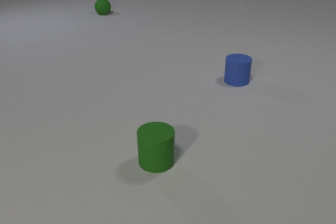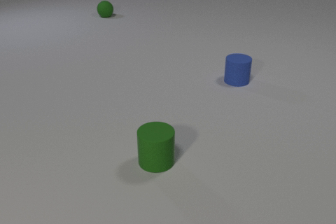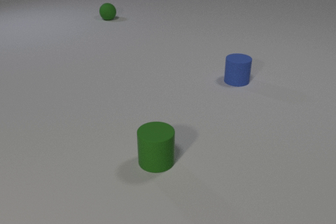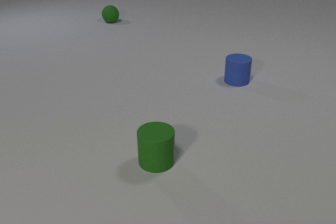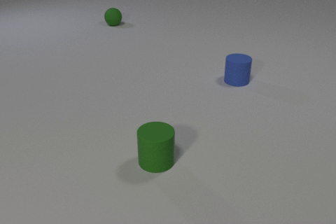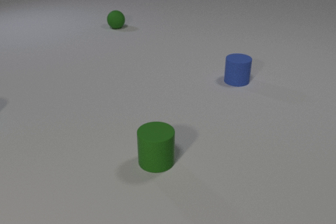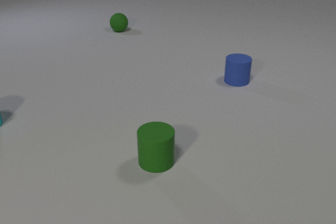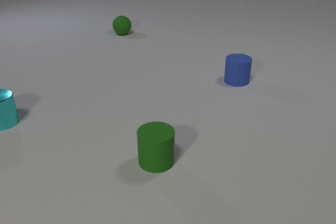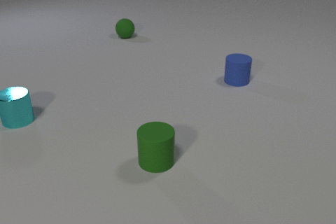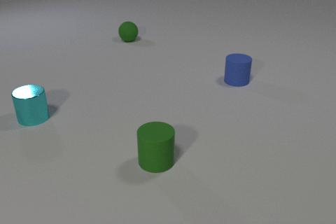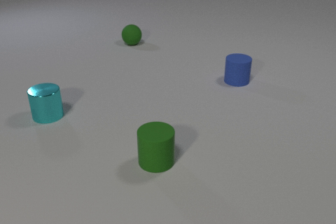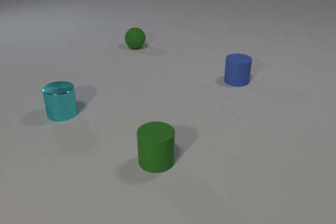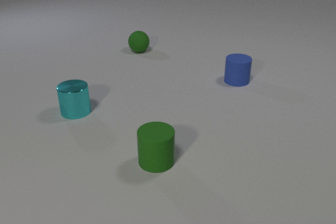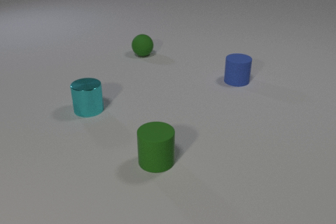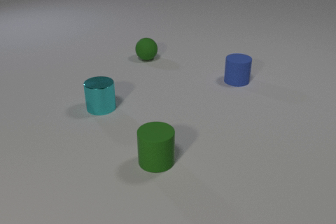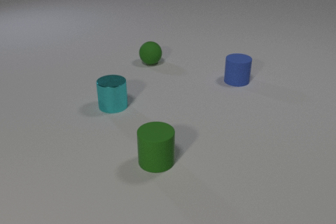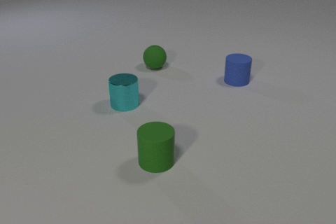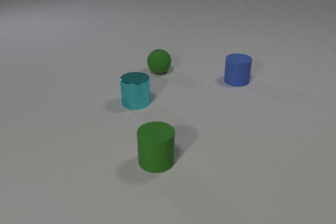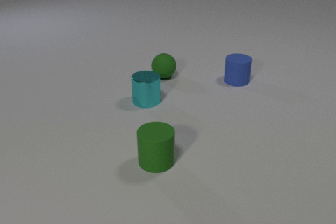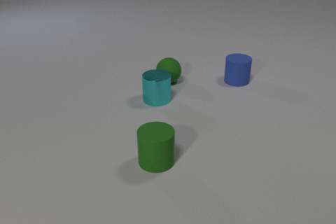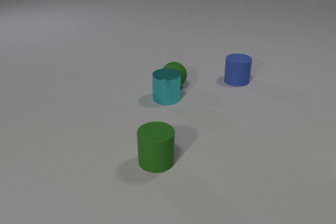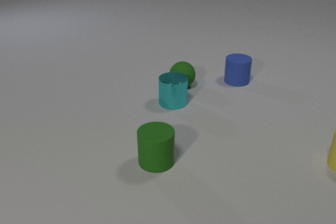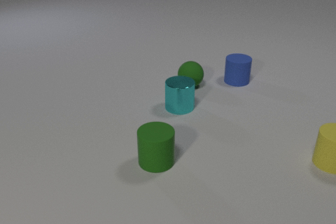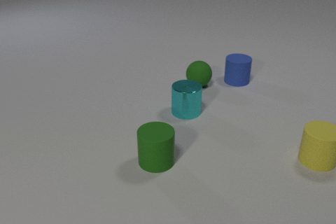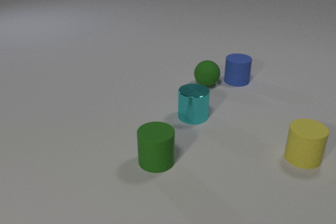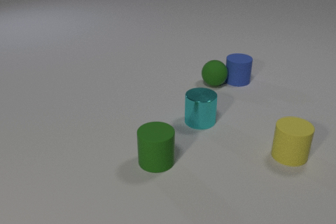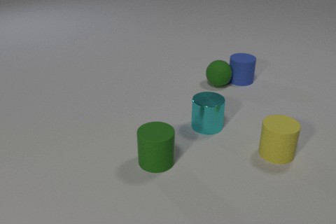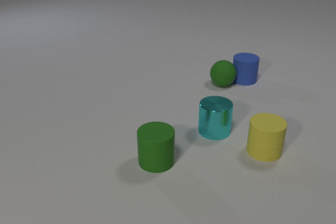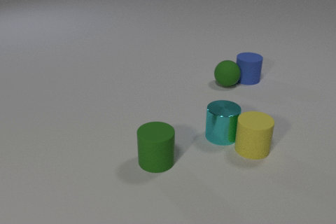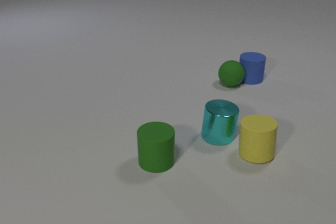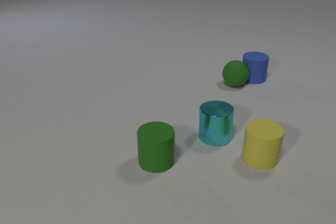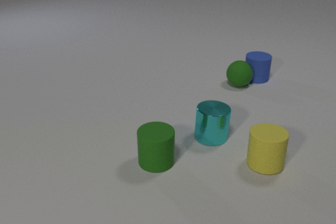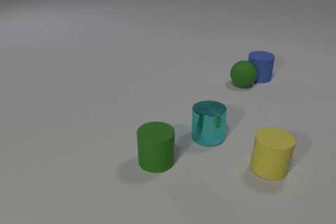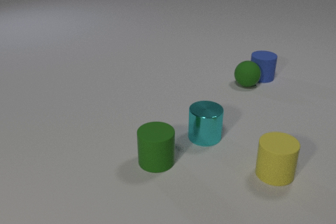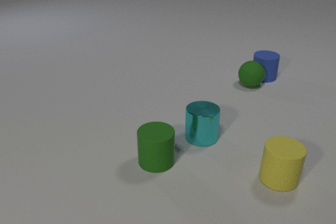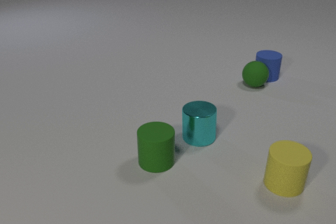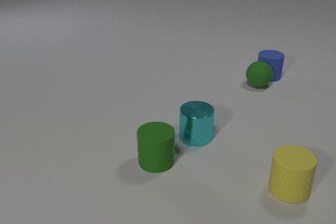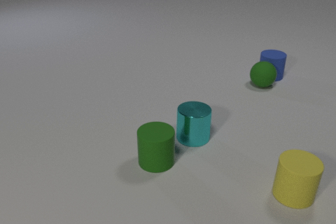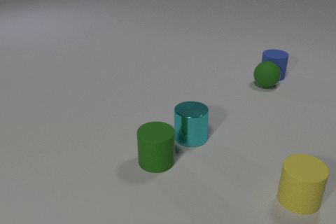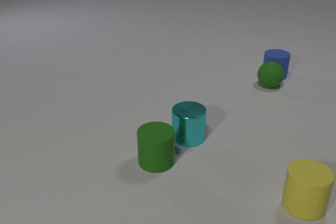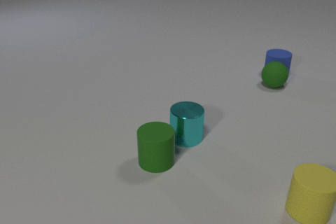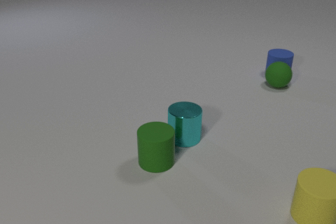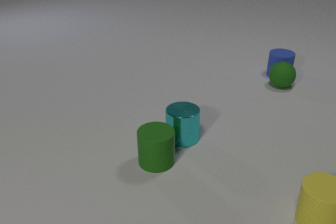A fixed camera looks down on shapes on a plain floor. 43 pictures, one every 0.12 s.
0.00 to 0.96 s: The cyan metal cylinder comes in at the left edge, slides to the right. The green rubber sphere rolls toward the camera.
0.96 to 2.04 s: The cyan metal cylinder slides to the right. The green rubber sphere rolls toward the camera.
2.04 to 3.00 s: The cyan metal cylinder slides to the right and toward the camera. The green rubber sphere rolls to the right and toward the camera. The yellow rubber cylinder comes in at the right edge, slides to the left. The cyan metal cylinder and the green rubber sphere collide. The green rubber sphere and the blue rubber cylinder collide.
3.00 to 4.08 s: The cyan metal cylinder slides toward the camera. The green rubber sphere rolls to the right. The yellow rubber cylinder slides toward the camera. The blue rubber cylinder slides to the right and away from the camera. The cyan metal cylinder and the yellow rubber cylinder collide.
4.08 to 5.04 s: The cyan metal cylinder slides to the left. The green rubber sphere rolls to the right. The yellow rubber cylinder slides toward the camera and to the right. The blue rubber cylinder slides to the right and away from the camera.
What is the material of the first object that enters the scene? metal.
Are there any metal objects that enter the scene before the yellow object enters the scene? yes.
How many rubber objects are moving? 3.
